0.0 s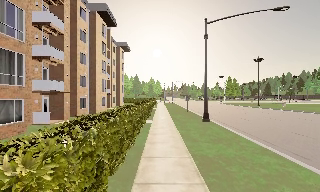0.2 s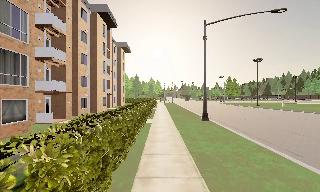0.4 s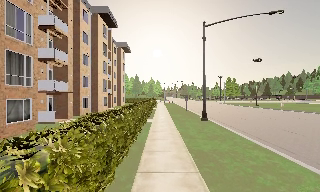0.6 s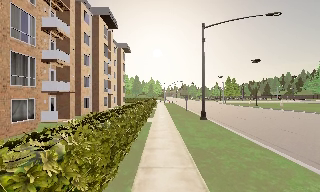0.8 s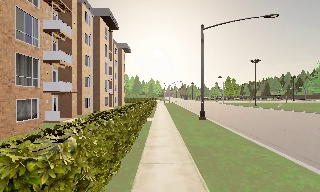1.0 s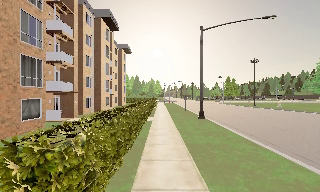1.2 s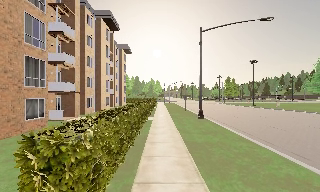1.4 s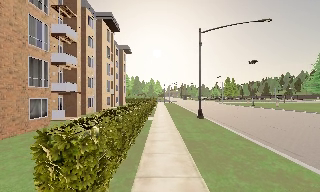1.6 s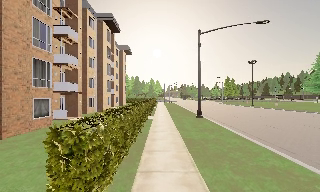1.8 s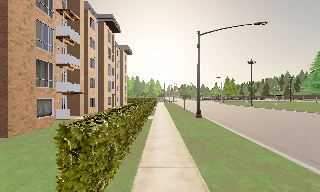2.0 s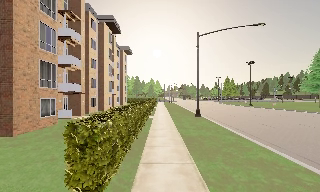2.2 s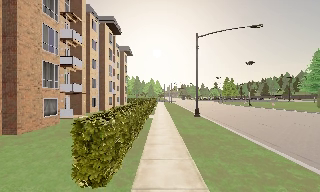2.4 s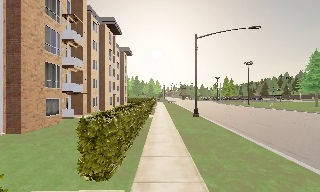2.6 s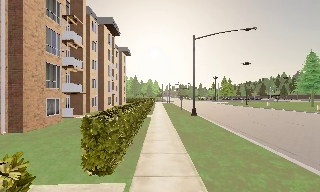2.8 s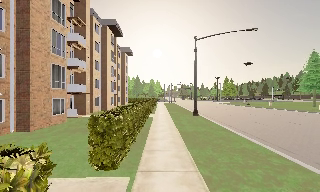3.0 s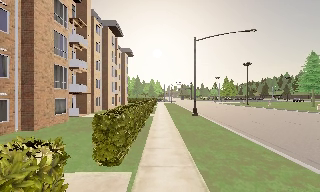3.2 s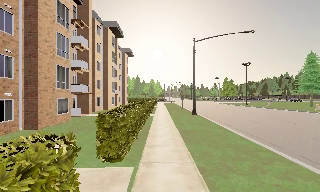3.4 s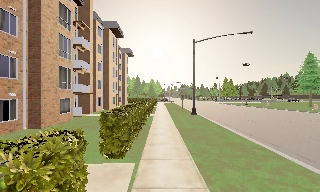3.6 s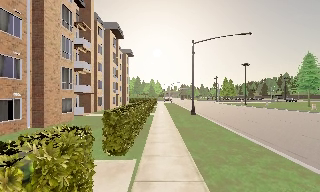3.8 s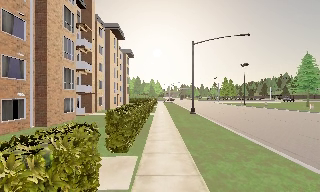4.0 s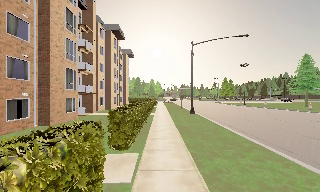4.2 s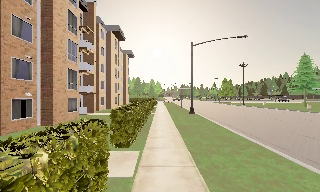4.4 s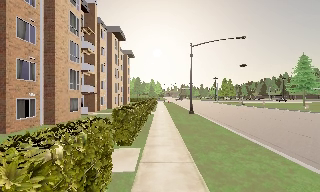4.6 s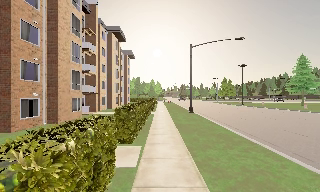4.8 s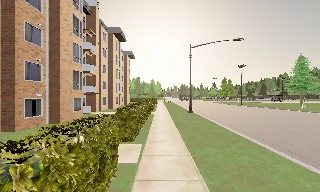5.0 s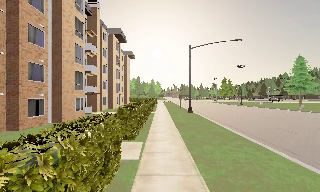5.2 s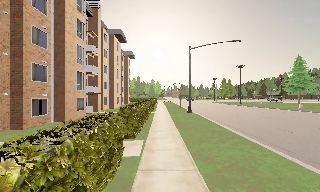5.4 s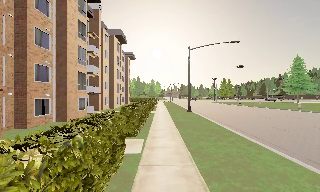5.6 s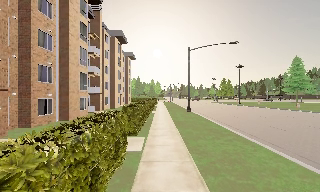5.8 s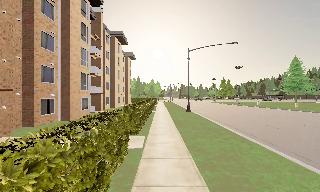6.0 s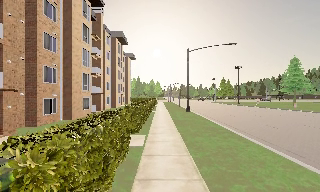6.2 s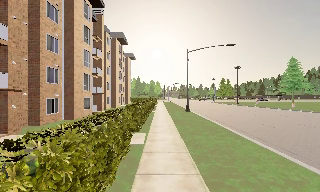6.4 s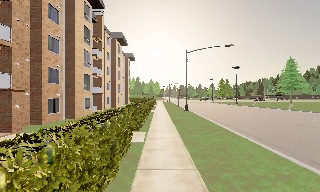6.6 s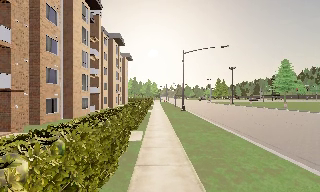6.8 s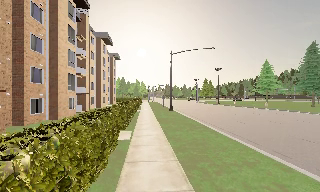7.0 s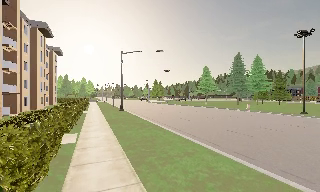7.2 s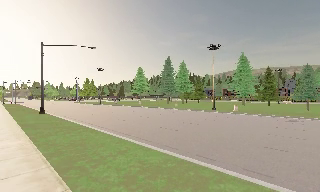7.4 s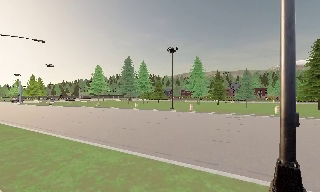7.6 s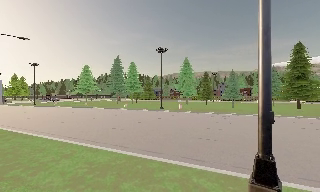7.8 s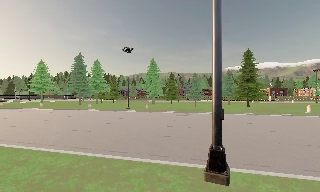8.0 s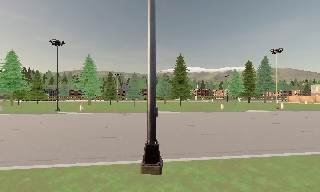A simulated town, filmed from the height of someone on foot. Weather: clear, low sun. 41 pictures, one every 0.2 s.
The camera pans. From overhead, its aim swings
clockwise.
The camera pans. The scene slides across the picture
to the left.
0.0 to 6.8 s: The camera travels backward, about 12 m, so what stands in front gets smaller.
6.8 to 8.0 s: The camera pans to its right, which is clockwise from overhead, by about 90 degrees. It travels backward, about 1.5 m.
The film runs backward here.
